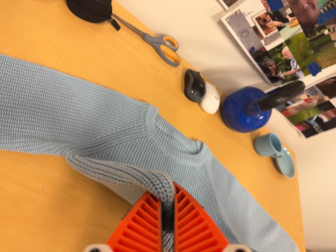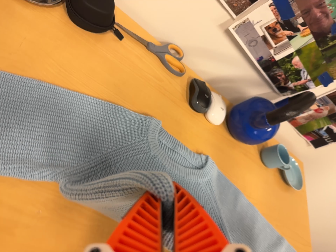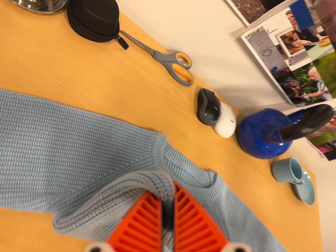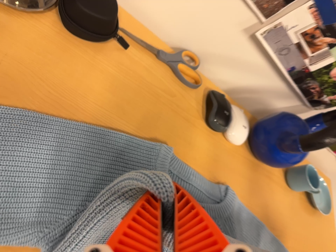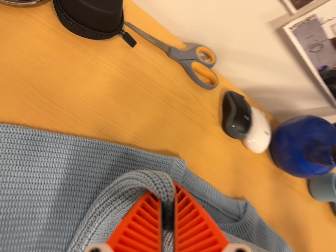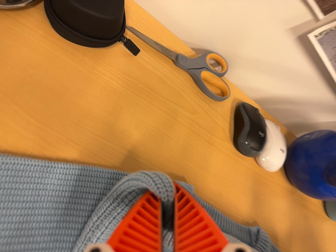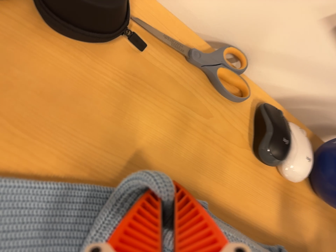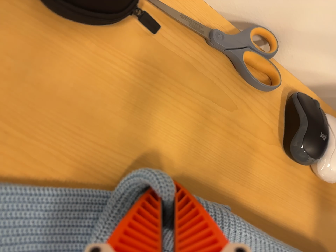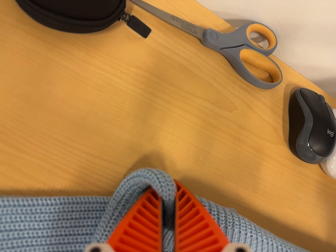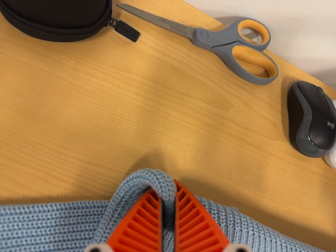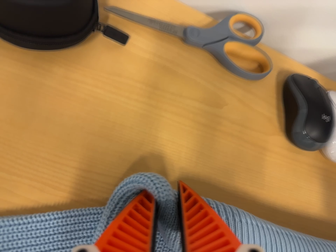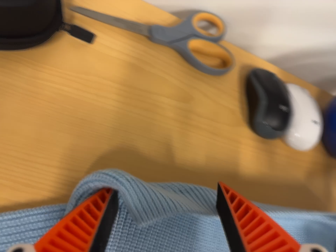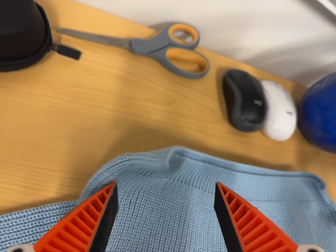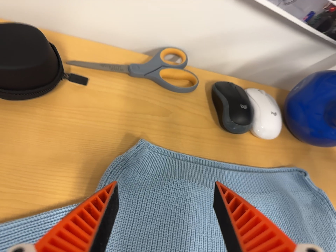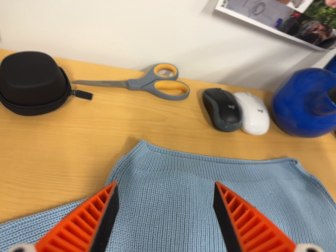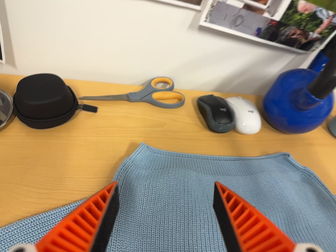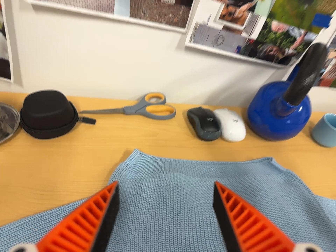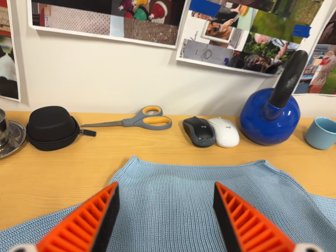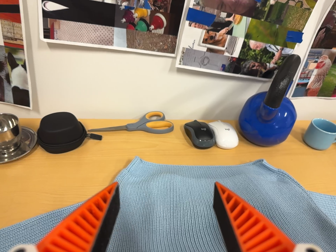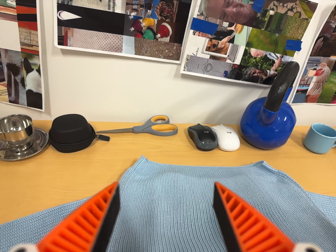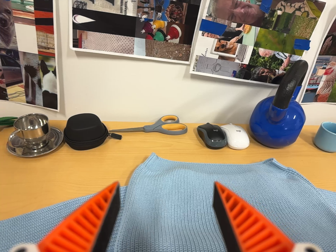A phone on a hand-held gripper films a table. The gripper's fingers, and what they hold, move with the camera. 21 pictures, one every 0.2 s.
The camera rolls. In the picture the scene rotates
counterclockwise.
0.0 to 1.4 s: The camera swings to its left by about 15 degrees, and the scene slides to the right. It travels forward and toward the top of its view, about 32 cm, so what stands in front looms larger. Its aim tips toward the bottom of its view by about 10 degrees.
1.4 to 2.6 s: The camera travels backward and to its right, about 10 cm, so what stands in front gets smaller. It rolls about its line of sight by about 25 degrees, and the scene rotates counterclockwise.
2.6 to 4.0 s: The camera travels backward and toward the bottom of its view, about 28 cm, so what stands in front gets smaller. Its aim tips toward the top of its view by about 25 degrees. It rolls about its line of sight by about 15 degrees, and the scene rotates counterclockwise.
The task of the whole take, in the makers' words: fold up.
The film runs forward here.
